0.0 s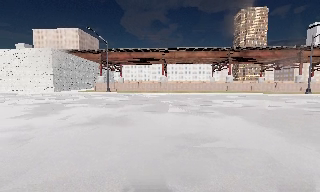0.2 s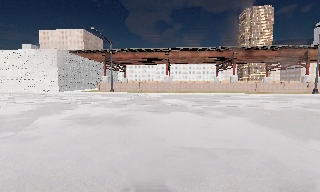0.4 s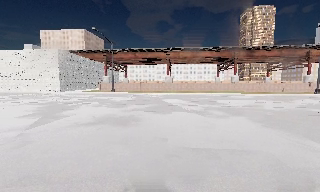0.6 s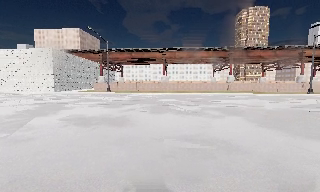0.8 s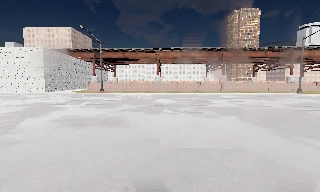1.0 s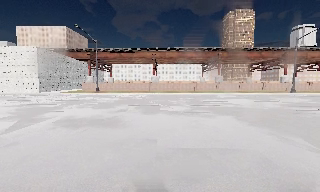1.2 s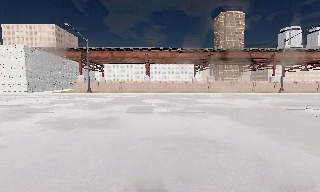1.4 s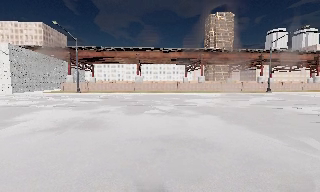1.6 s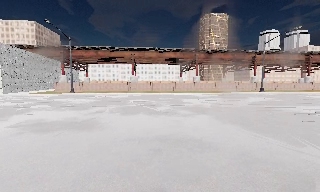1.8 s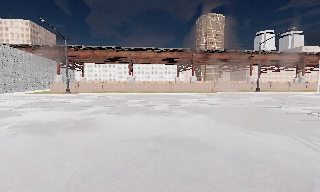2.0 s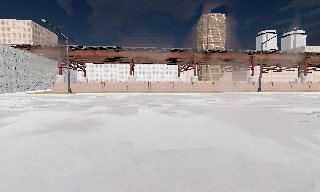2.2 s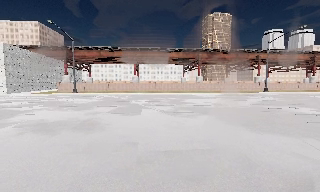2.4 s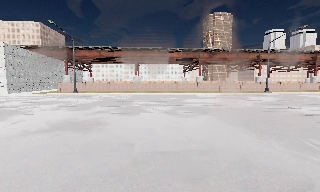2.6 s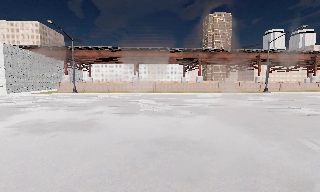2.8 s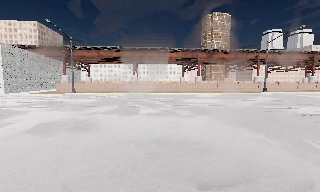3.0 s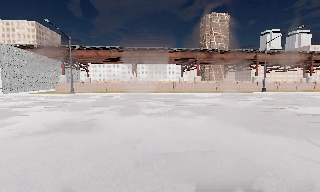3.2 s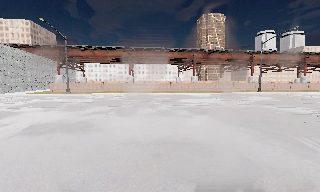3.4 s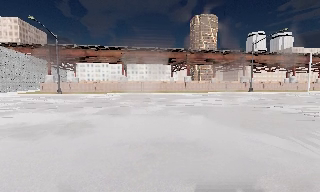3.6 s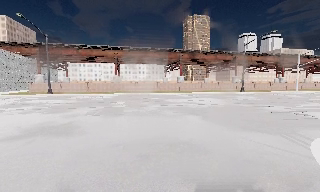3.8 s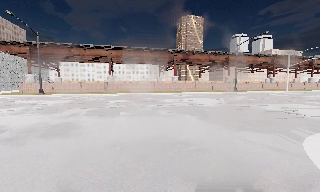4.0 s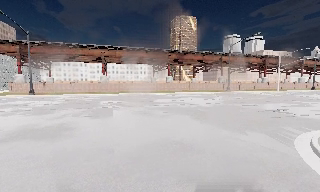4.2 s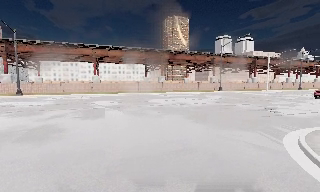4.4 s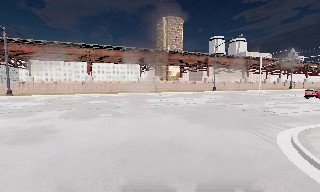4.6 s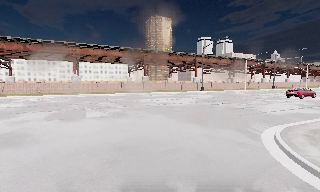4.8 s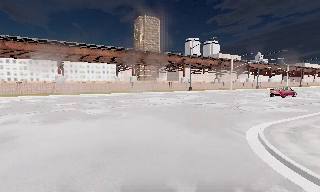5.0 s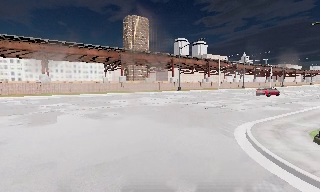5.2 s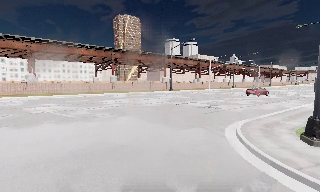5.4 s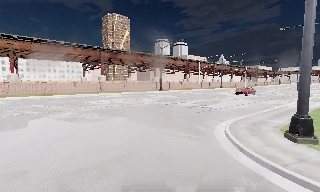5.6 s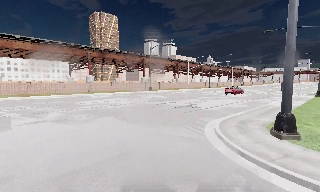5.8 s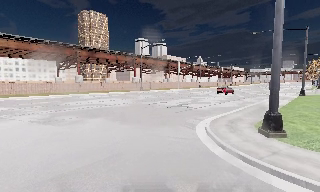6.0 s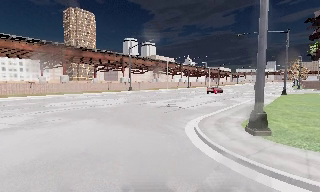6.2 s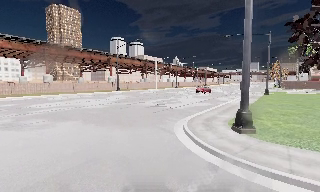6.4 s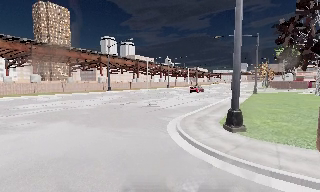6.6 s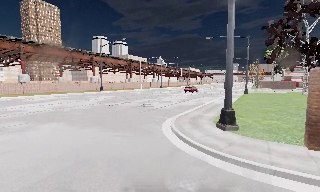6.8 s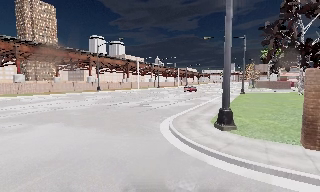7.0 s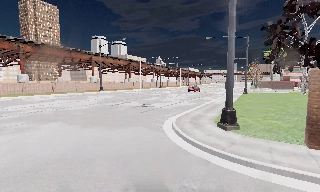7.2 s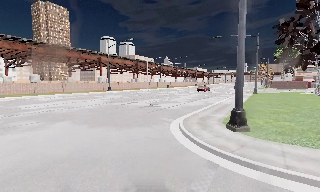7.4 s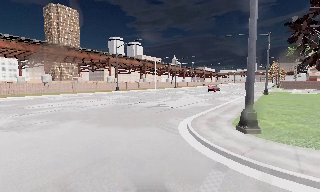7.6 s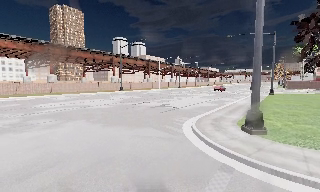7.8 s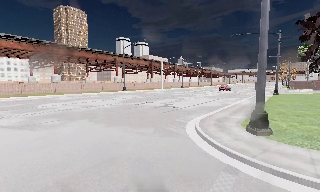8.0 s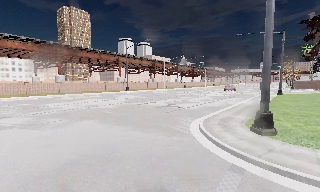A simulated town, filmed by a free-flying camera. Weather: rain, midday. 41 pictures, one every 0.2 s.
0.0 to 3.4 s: The scene slides to the left, as the camera pans about 15 degrees to its right. It travels forward, about 0.5 m, so what stands in front looms larger.
3.4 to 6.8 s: The camera swings to its right by about 50 degrees, and the scene slides to the left. It travels to its left, about 0.5 m.
6.8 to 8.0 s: The camera shifts only a little, or ends up much as it began.
The film runs forward here.
